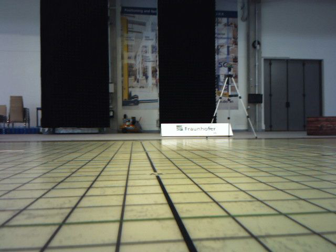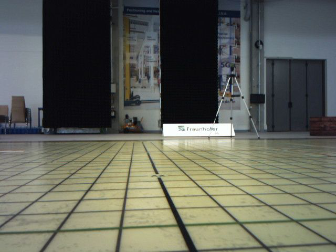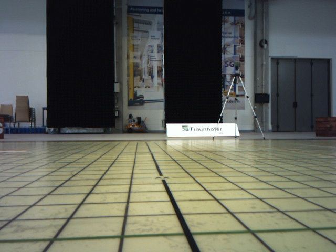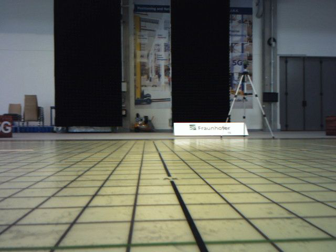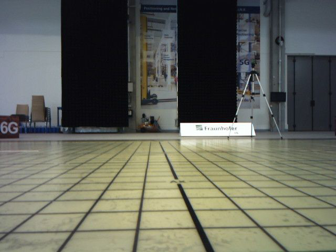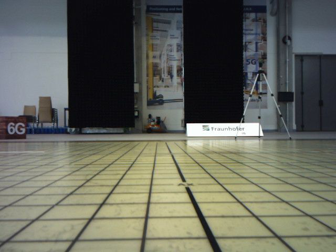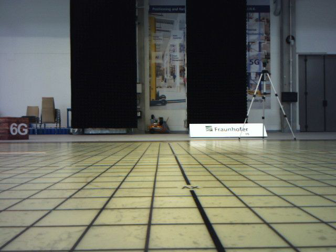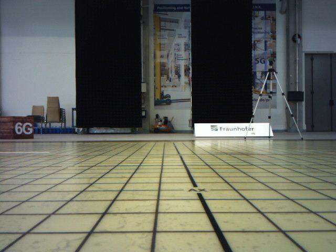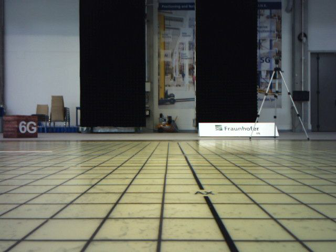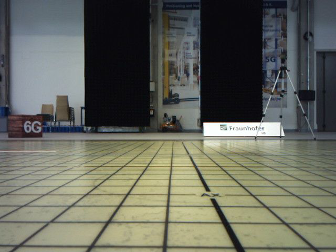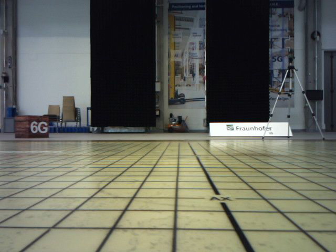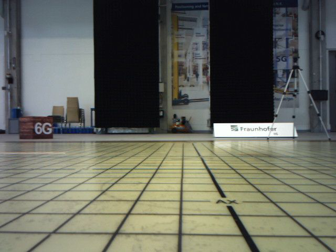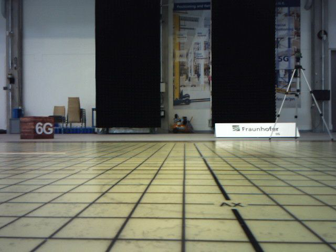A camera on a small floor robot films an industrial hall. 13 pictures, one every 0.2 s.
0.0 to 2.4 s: The camera pans to its left, which is counterclockwise from overhead, by about 10 degrees. It travels forward, about 0.4 m, so what stands in front looms larger.
The film runs forward here.
